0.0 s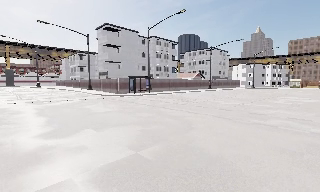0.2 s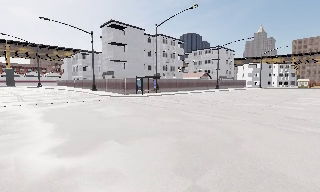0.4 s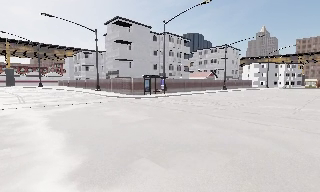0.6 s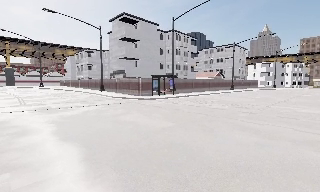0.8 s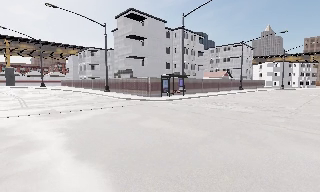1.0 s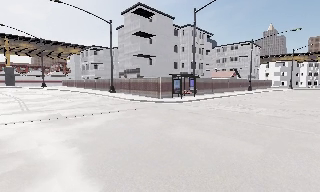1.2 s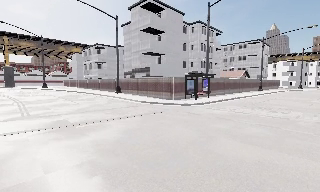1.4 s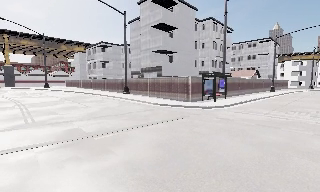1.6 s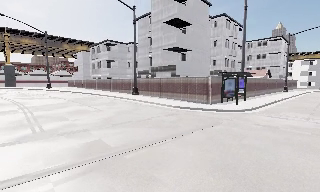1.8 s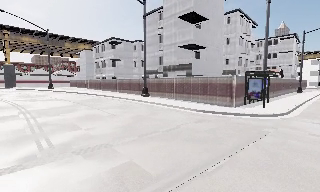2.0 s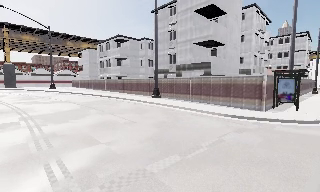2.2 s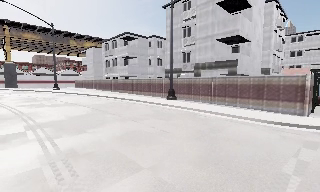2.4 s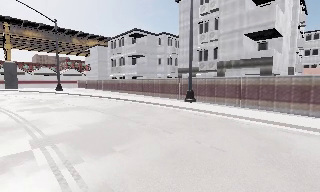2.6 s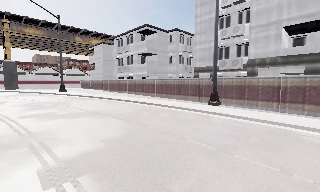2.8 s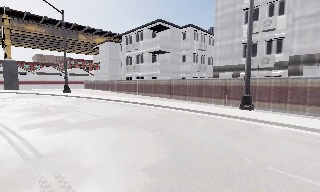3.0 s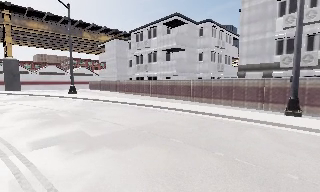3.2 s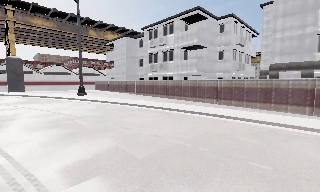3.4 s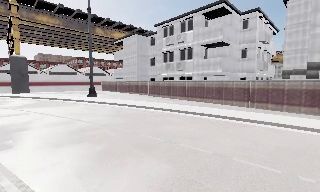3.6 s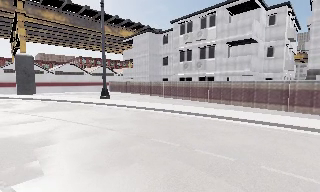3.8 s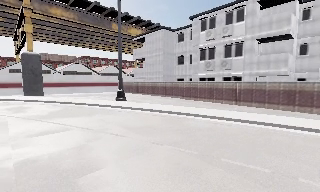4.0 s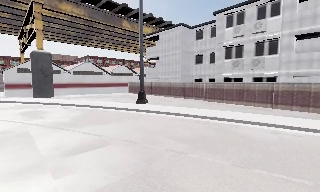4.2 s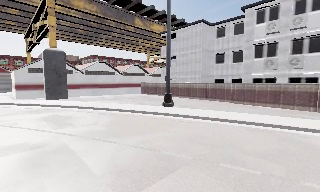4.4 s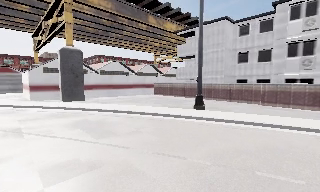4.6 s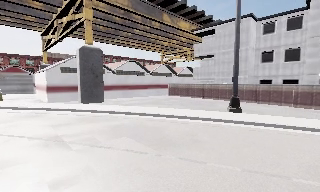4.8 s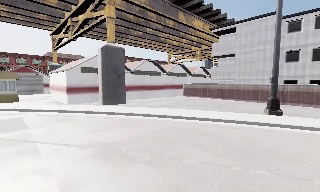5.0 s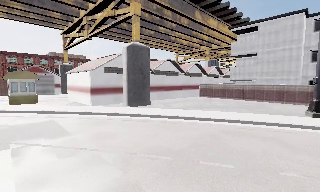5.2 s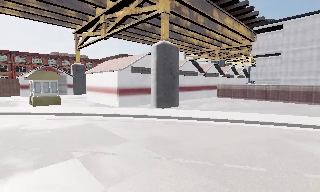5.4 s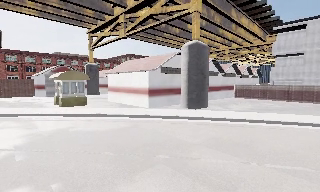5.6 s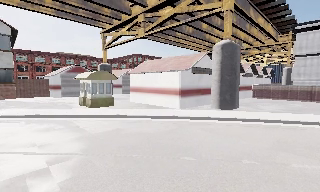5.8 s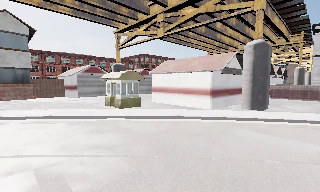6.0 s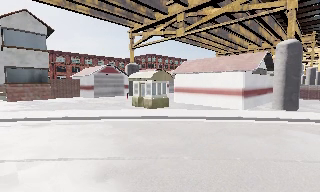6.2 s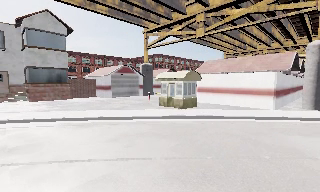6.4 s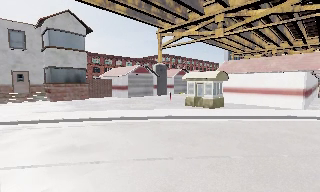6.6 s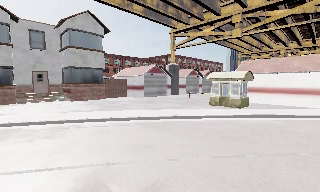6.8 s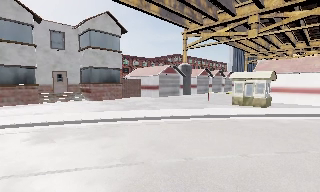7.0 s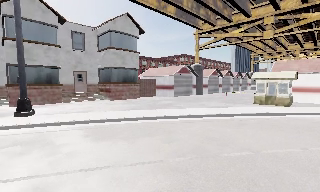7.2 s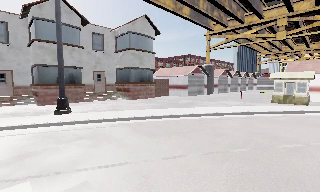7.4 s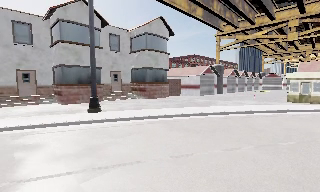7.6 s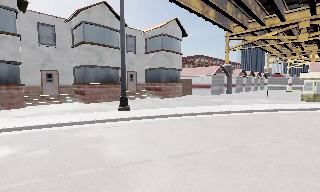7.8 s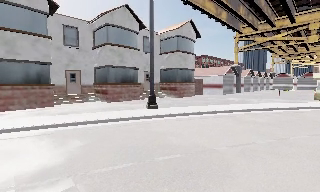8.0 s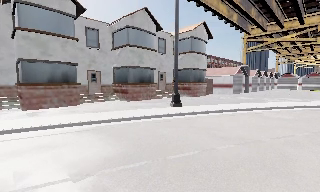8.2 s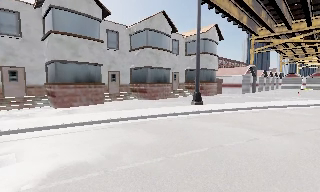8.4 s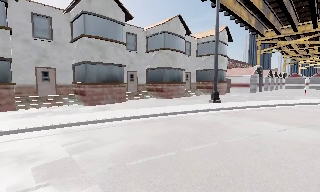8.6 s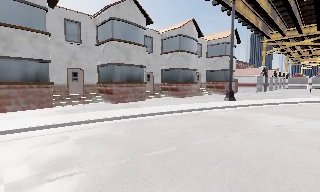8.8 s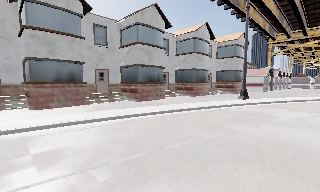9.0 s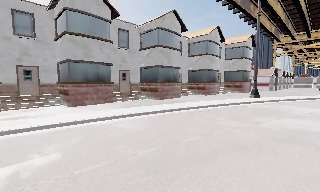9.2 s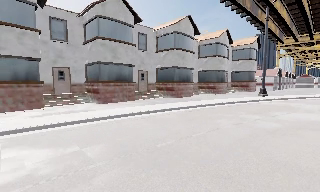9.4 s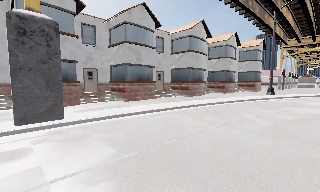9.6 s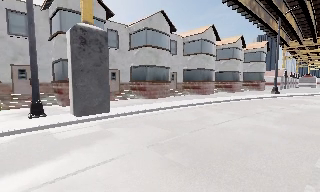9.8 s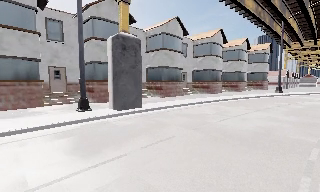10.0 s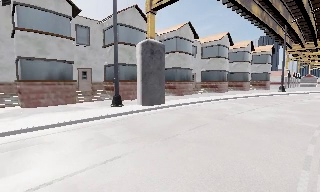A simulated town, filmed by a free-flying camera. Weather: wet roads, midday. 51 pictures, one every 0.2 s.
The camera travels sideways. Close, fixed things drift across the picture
to the right.
0.0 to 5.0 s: The camera travels to its left and forward, about 50 m, so close, fixed things drift to the right.
5.0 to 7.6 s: The camera travels to its left, about 25 m, so close, fixed things drift to the right.
7.6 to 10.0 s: The camera travels to its left and backward, about 25 m, so close, fixed things drift to the right.
The film runs forward here.
